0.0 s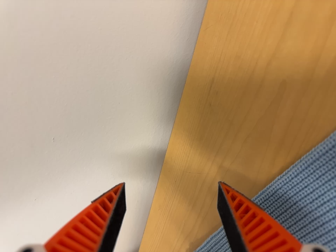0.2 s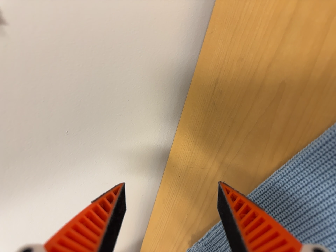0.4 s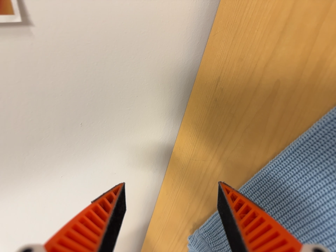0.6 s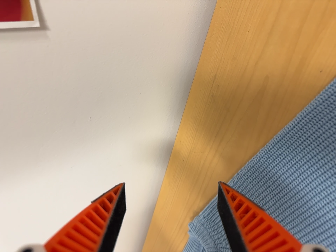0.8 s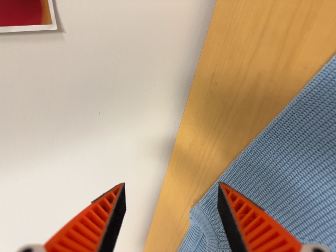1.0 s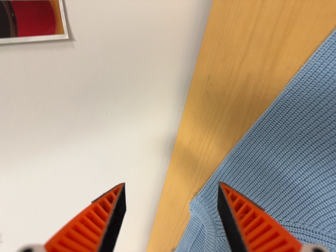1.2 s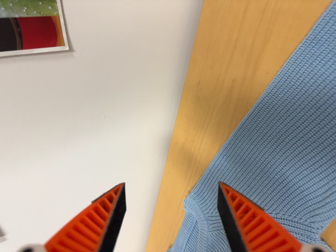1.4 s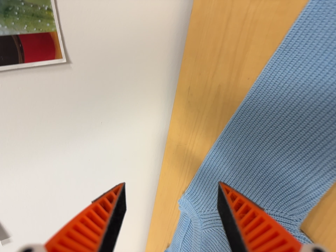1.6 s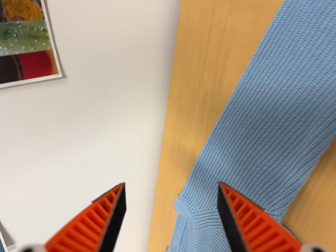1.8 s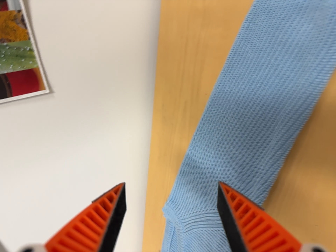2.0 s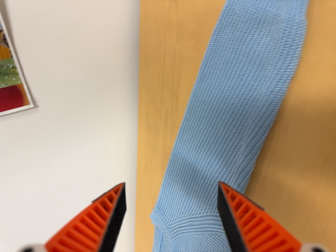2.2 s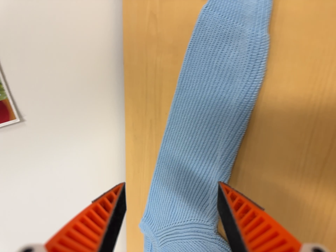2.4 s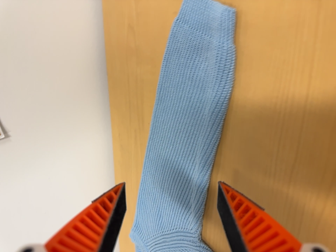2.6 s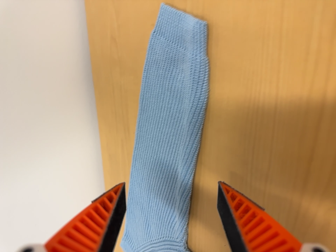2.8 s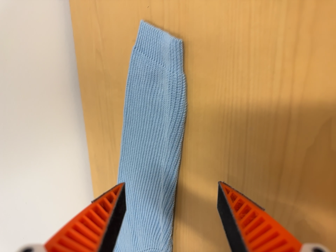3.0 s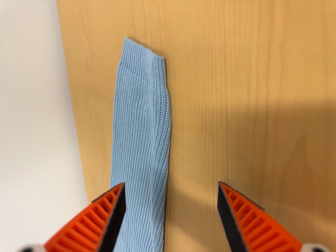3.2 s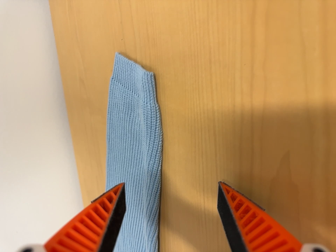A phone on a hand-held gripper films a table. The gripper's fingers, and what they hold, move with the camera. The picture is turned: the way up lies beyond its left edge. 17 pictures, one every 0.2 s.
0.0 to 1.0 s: The camera travels backward, about 14 cm, so what stands in front gets smaller.
1.0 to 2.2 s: The camera travels to its right and backward, about 18 cm, so close, fixed things drift to the left. Its aim tips toward the top of its view by about 10 degrees, and the scene shifts downward. It rolls about its line of sight by about 10 degrees, and the scene rotates counterclockwise.
2.2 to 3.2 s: The camera travels to its right and toward the top of its view, about 10 cm, so close, fixed things drift to the left.
The film runs forward here.
